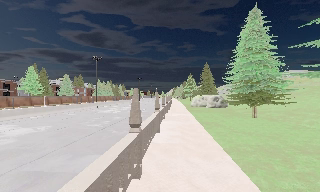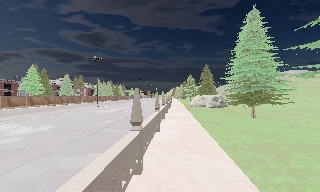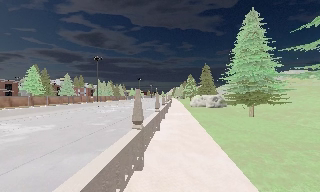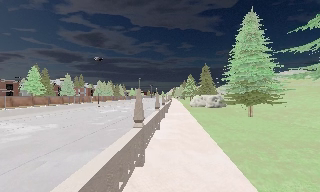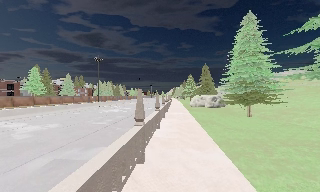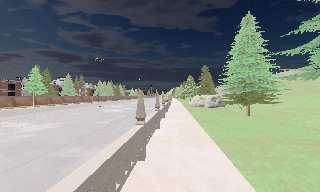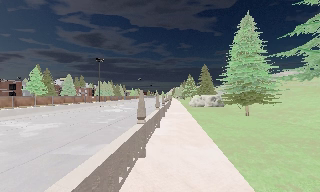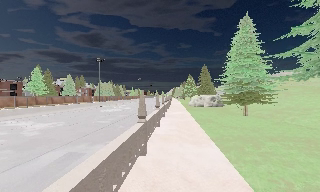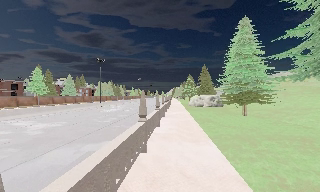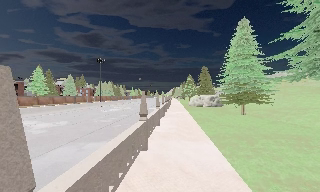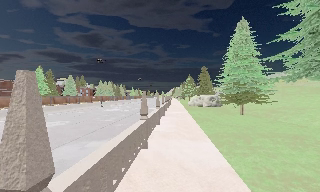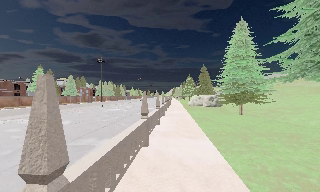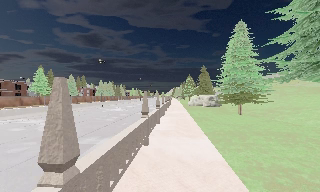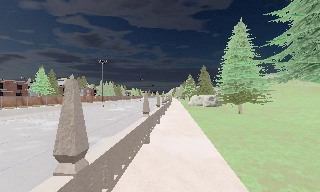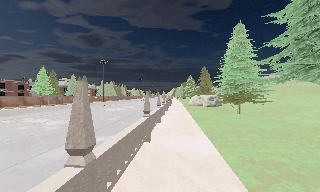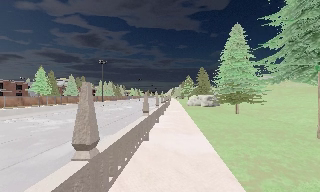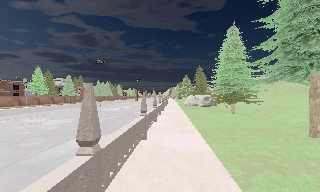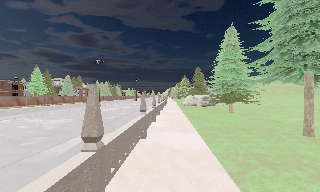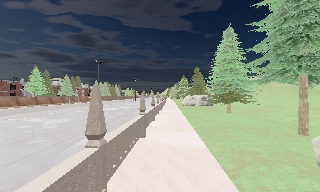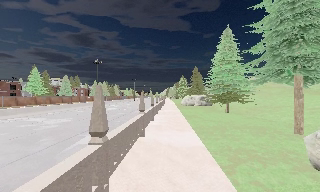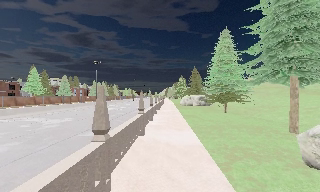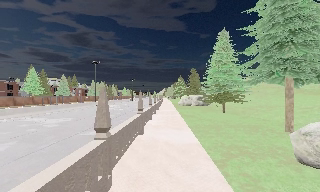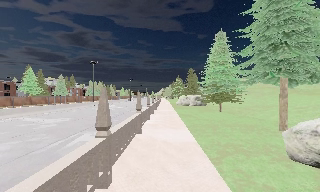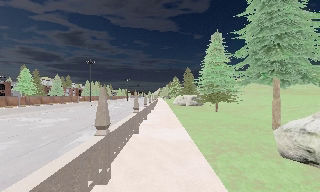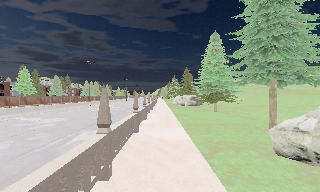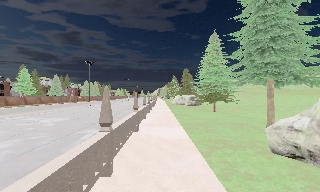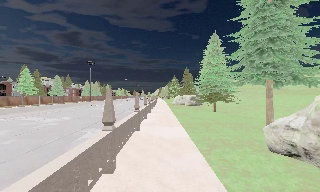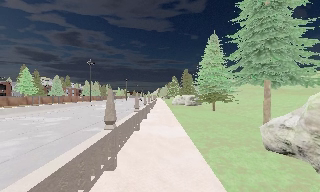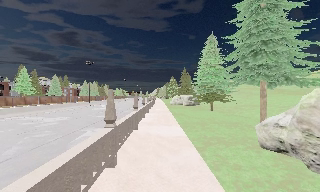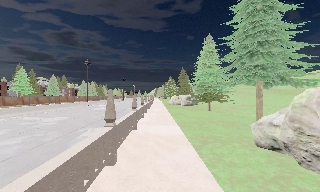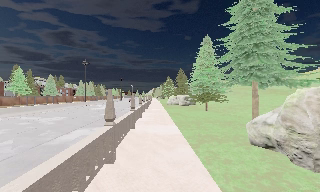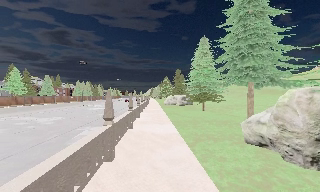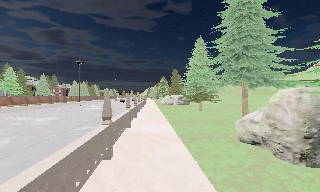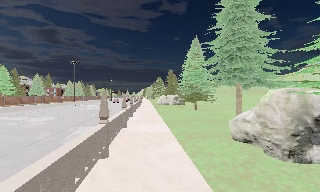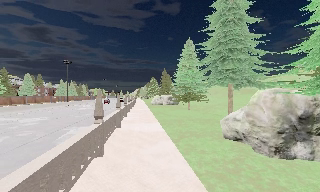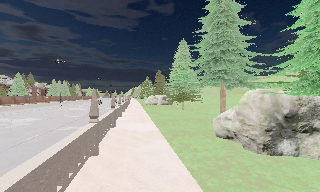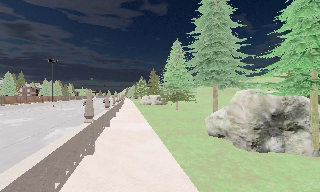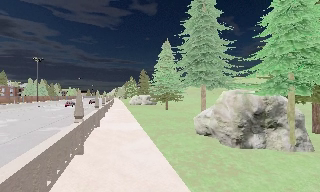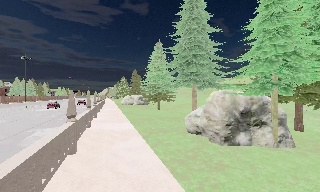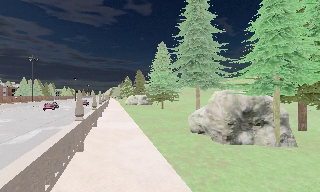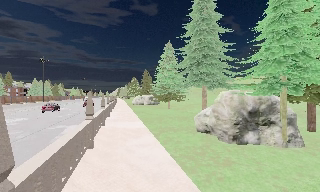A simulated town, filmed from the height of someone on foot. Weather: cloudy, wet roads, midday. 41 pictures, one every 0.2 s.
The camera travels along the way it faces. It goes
backward.
0.0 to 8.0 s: The scene slides to the left, as the camera pans about 20 degrees to its right. It travels backward, about 10 m, so what stands in front gets smaller.
The film runs backward here.
